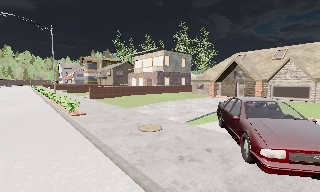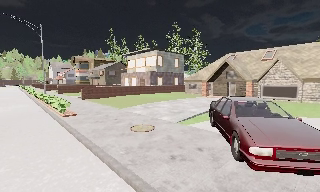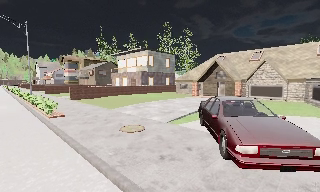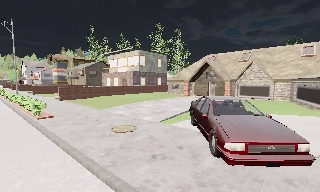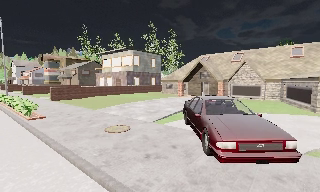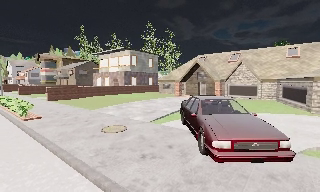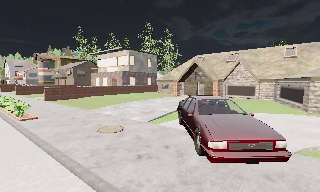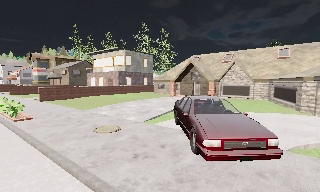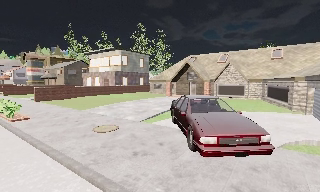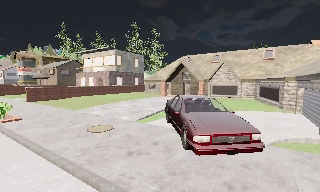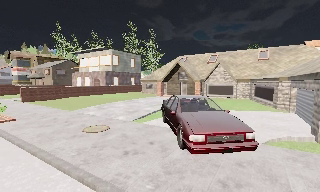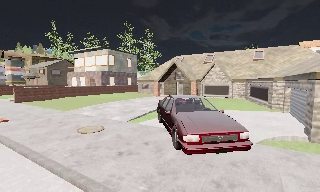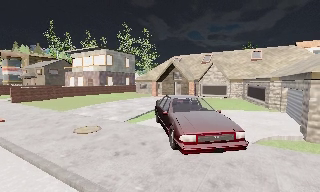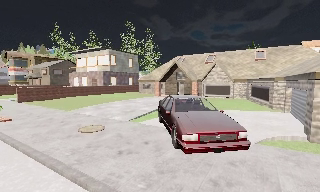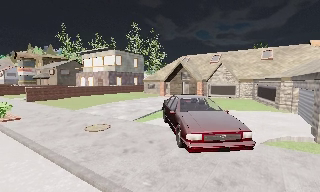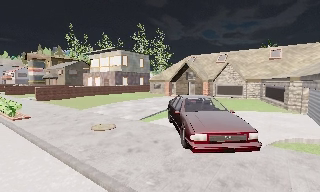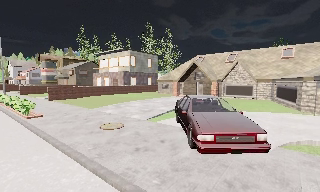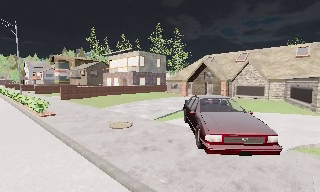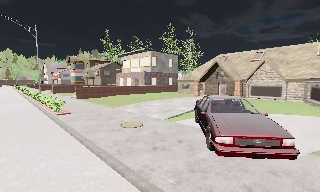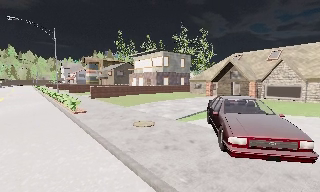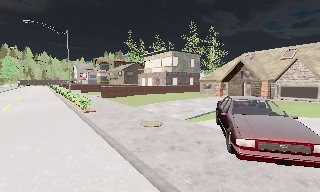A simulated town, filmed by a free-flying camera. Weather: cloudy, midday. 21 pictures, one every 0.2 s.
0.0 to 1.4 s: The scene slides to the left, as the camera pans about 15 degrees to its right.
1.4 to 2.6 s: The camera shifts only a little, or ends up much as it began.
2.6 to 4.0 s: The camera swings to its left by about 20 degrees, and the scene slides to the right.
The film runs backward here.
